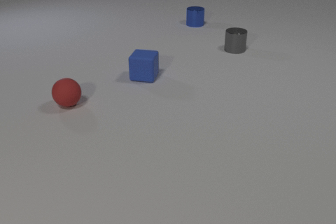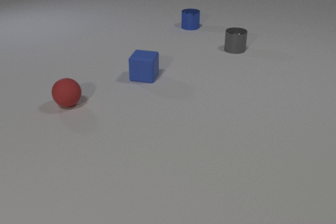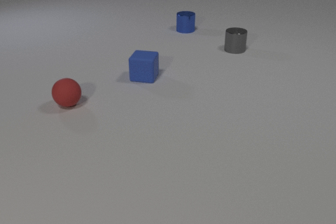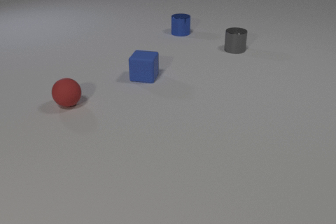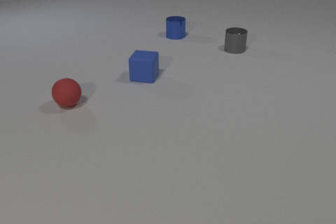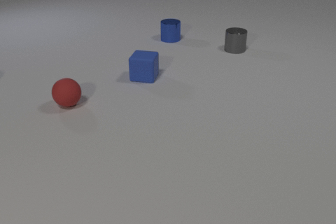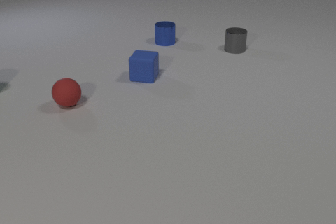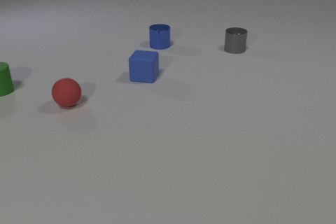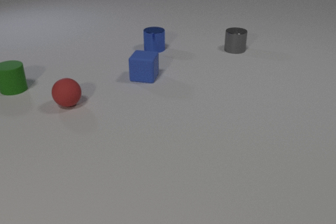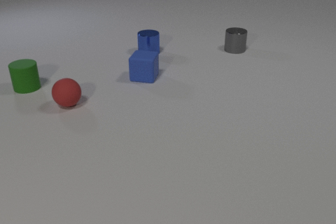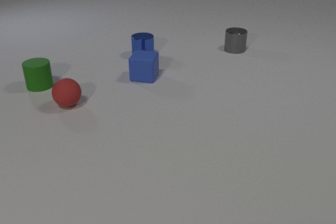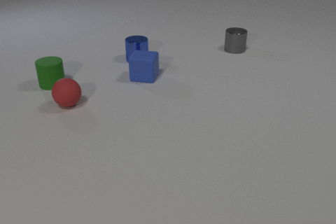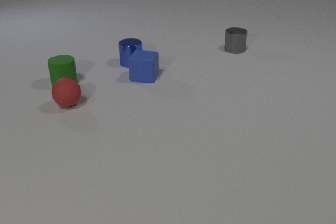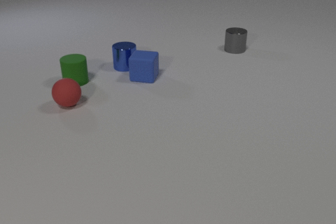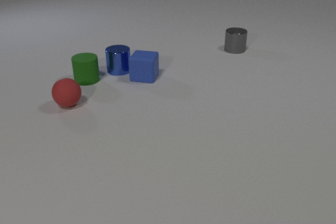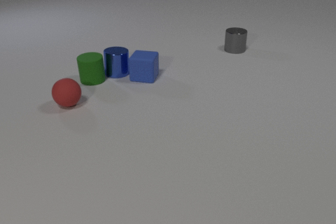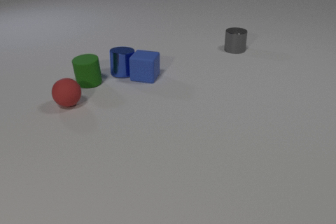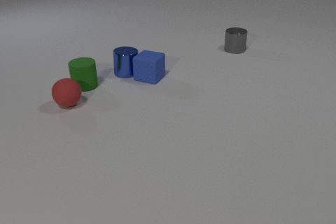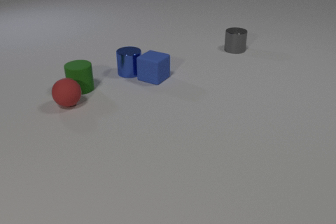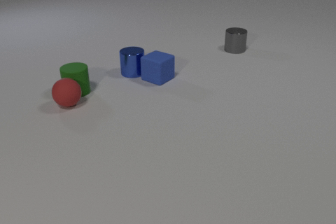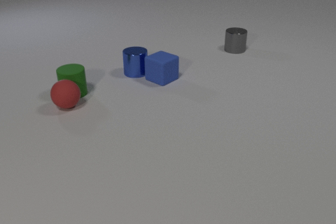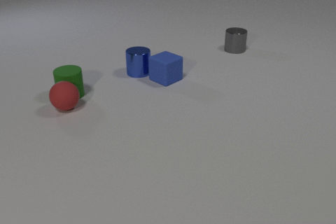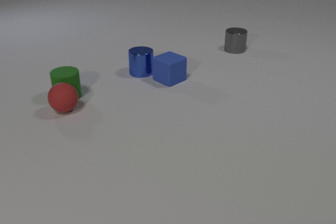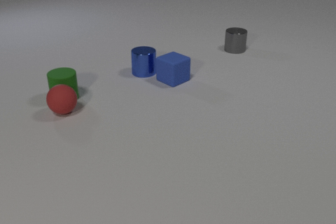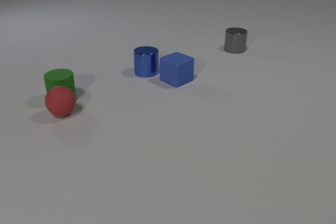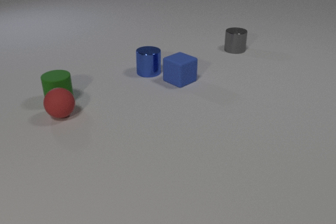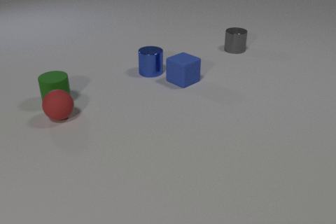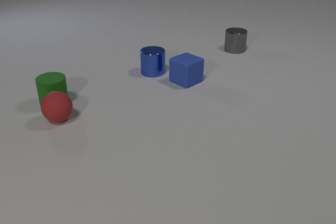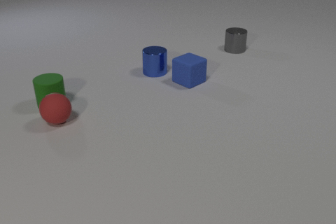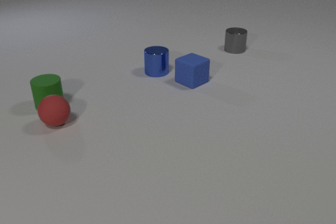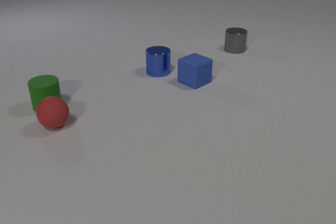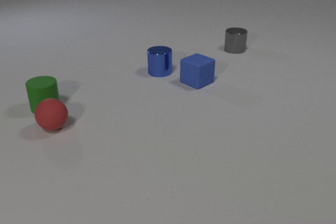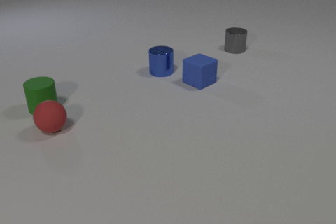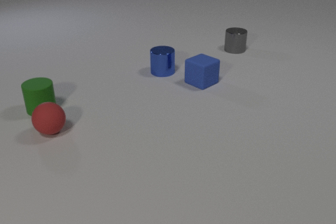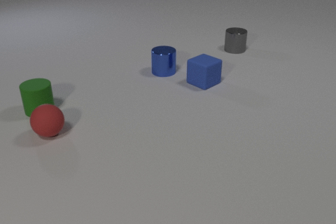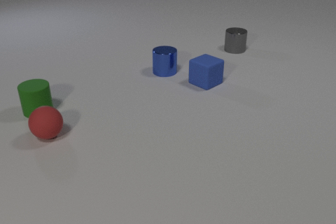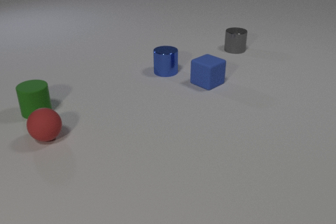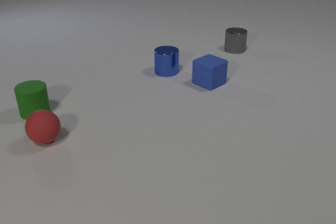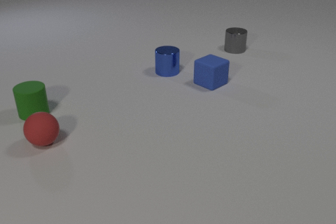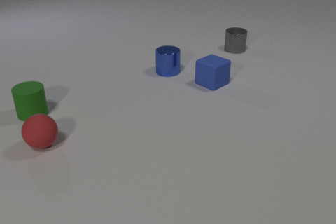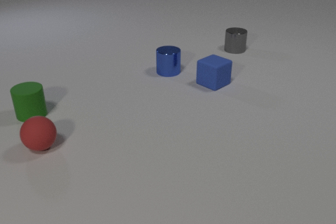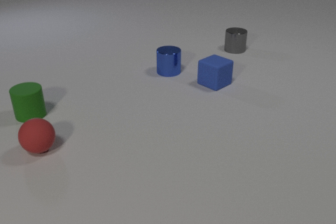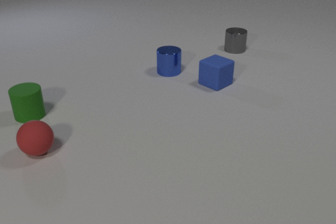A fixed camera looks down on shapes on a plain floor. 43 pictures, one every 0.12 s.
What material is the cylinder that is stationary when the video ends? metal.
How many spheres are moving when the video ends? 1.
What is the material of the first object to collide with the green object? metal.
0.00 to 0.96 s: The green rubber cylinder comes in at the left edge, slides to the right. The blue metal cylinder slides toward the camera and to the left.
0.96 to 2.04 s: The green rubber cylinder slides to the right. The blue metal cylinder slides toward the camera and to the left. The blue rubber cube slides to the right. The green rubber cylinder and the blue metal cylinder collide. The blue metal cylinder and the blue rubber cube collide.
2.04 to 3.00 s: The green rubber cylinder slides toward the camera and to the left. The blue metal cylinder slides to the right. The blue rubber cube slides to the right, spins so that its near face slides to the left, clockwise seen from above. The red rubber sphere rolls toward the camera. The green rubber cylinder and the red rubber sphere collide.
3.00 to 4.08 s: The green rubber cylinder slides to the left and toward the camera. The blue metal cylinder slides to the right. The blue rubber cube slides to the right. The red rubber sphere rolls toward the camera.
4.08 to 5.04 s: The green rubber cylinder slides to the left and toward the camera. The blue metal cylinder slides to the right. The blue rubber cube slides to the right. The red rubber sphere rolls toward the camera and to the left.
